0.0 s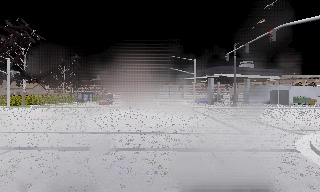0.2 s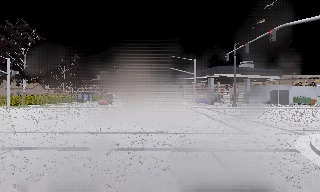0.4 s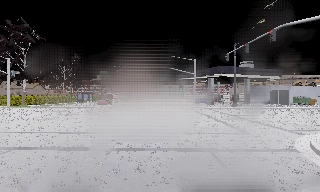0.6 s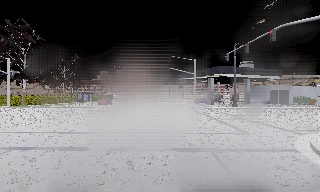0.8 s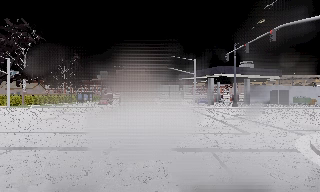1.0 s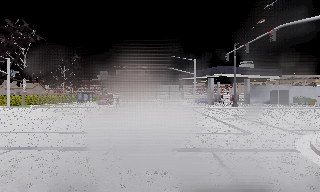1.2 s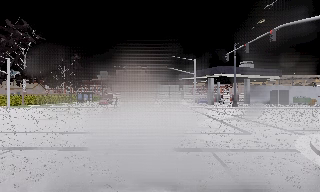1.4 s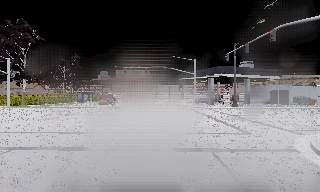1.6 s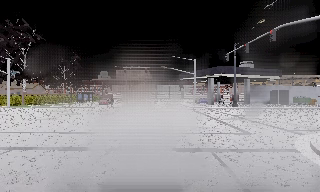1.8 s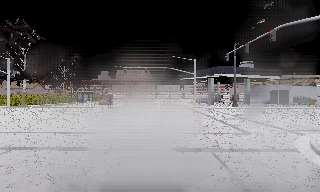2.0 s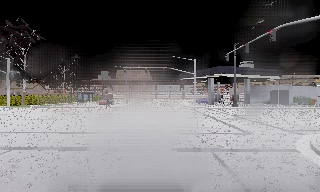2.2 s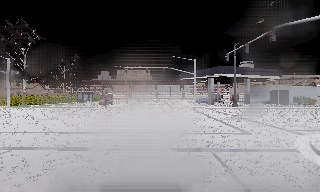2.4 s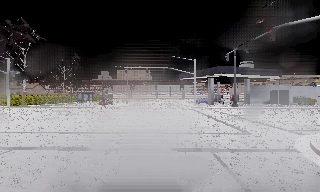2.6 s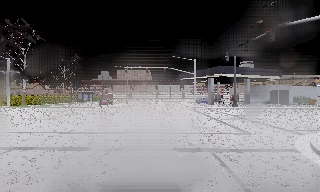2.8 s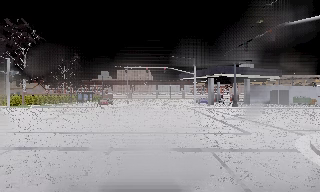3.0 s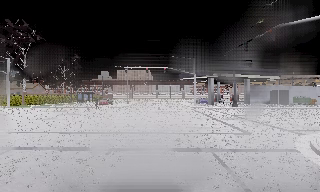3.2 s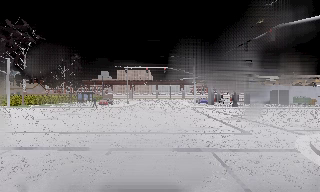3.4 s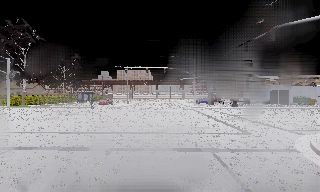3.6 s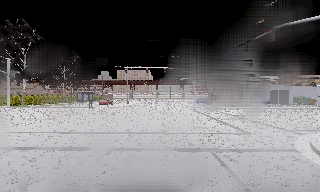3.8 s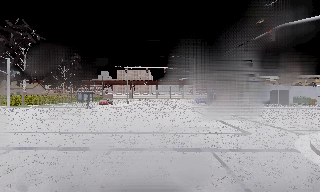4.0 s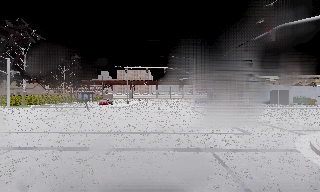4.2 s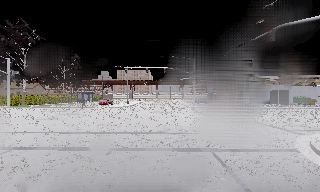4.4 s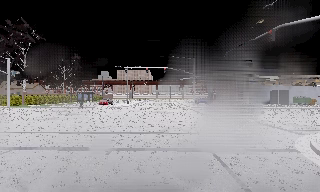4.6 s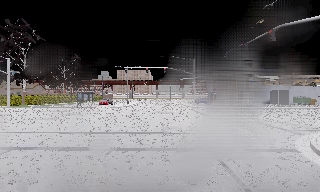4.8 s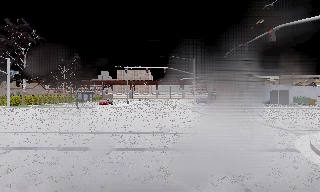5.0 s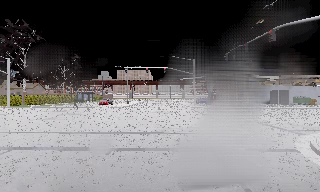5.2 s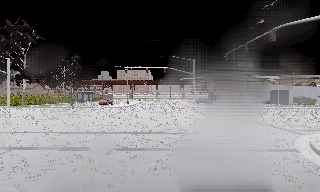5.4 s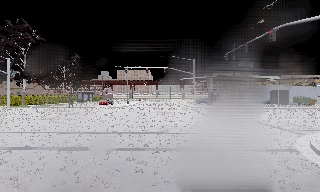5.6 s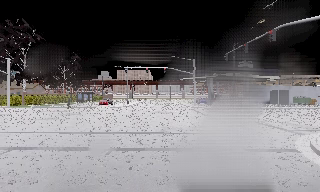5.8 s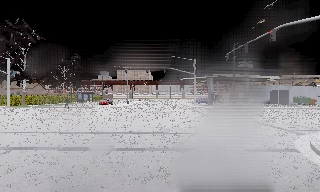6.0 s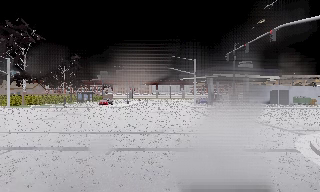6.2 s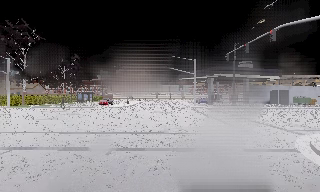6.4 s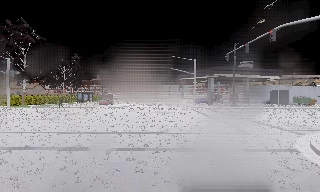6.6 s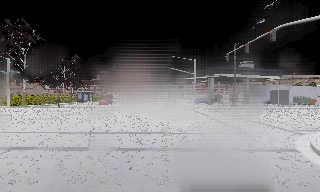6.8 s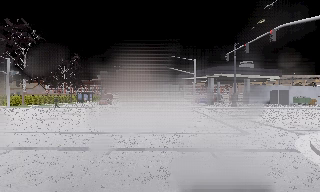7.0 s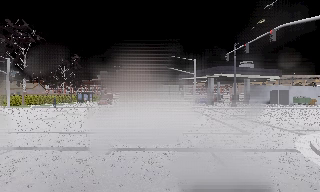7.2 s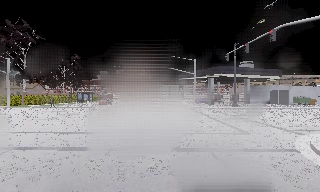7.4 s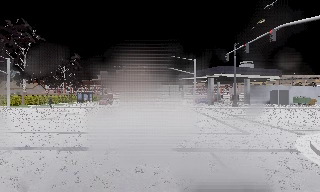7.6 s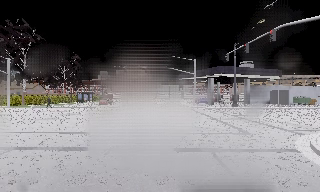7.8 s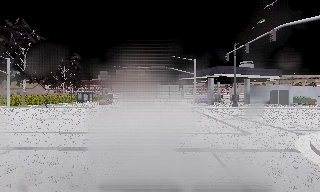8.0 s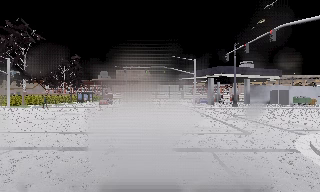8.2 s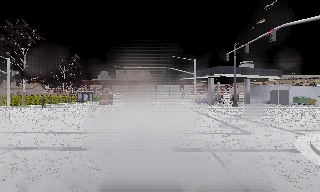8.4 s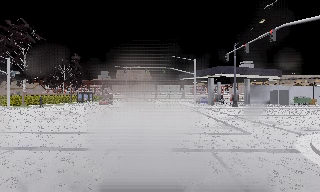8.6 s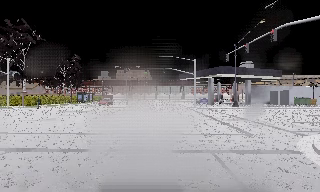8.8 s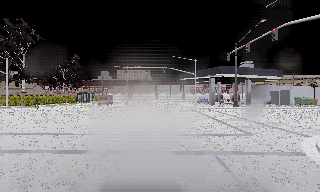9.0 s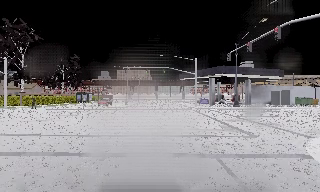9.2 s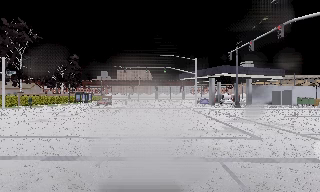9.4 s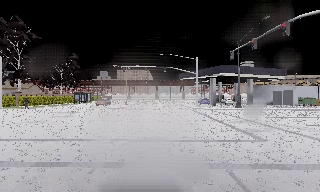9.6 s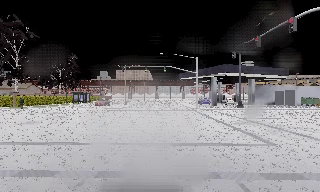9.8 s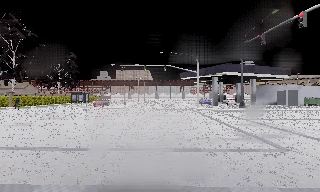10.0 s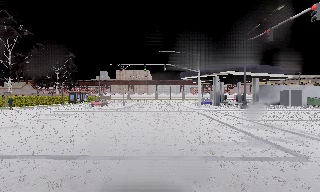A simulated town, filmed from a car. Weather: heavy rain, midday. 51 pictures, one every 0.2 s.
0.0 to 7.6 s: The camera keeps its place and its aim.
7.6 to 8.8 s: The camera shifts only a little, or ends up much as it began.
8.8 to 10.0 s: The camera travels forward, about 3 m, so what stands in front looms larger. It gains speed.
The film runs forward here.
